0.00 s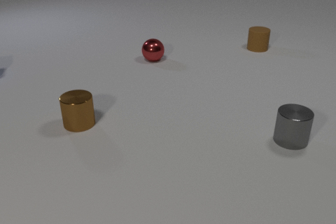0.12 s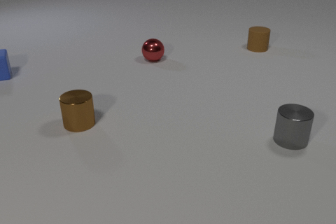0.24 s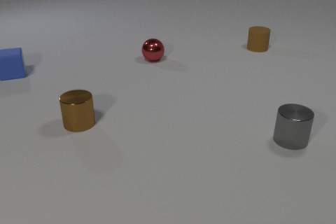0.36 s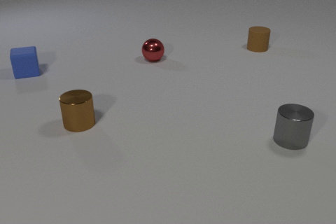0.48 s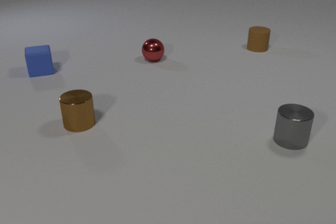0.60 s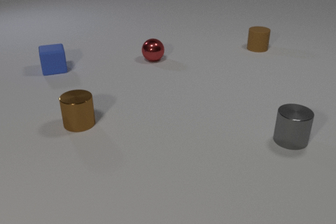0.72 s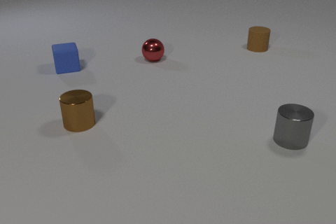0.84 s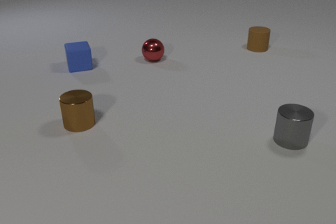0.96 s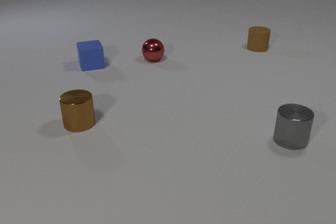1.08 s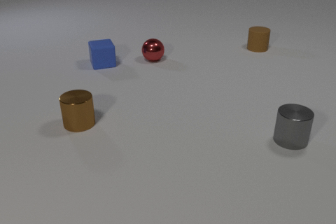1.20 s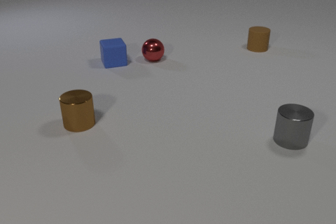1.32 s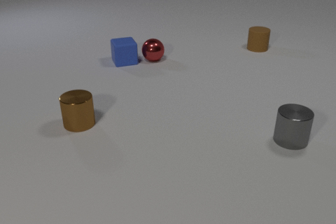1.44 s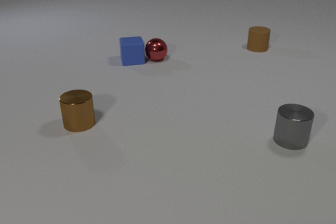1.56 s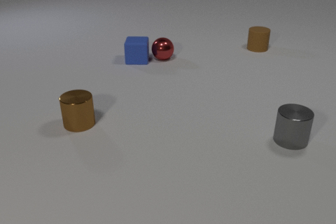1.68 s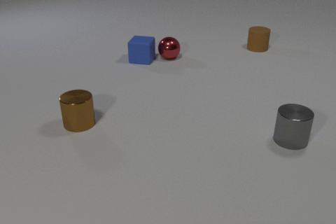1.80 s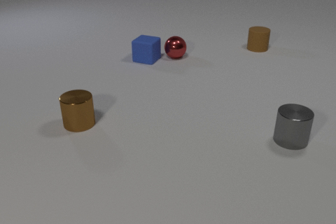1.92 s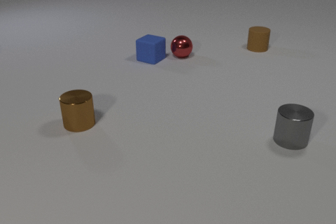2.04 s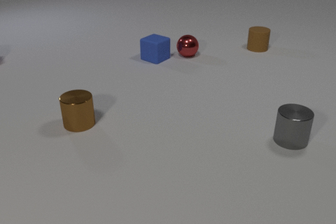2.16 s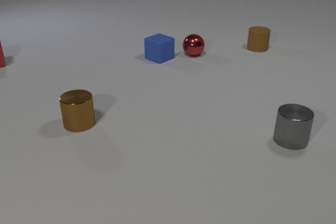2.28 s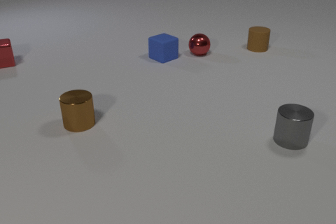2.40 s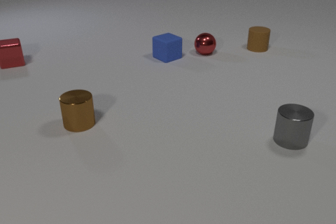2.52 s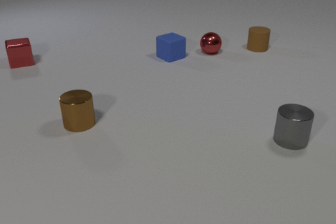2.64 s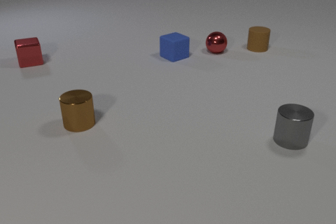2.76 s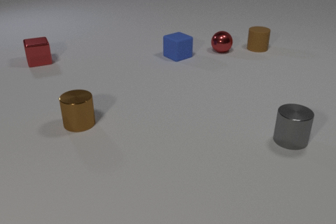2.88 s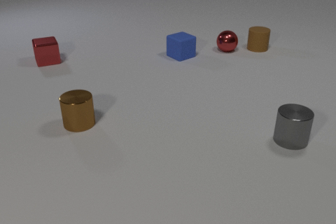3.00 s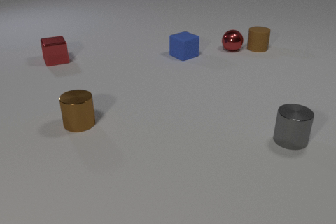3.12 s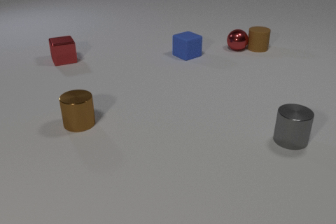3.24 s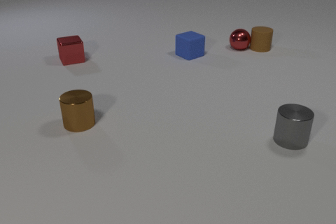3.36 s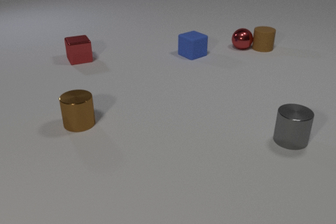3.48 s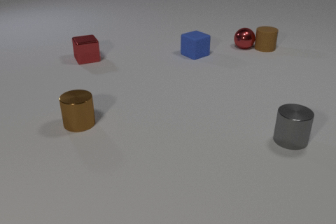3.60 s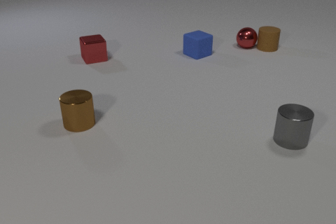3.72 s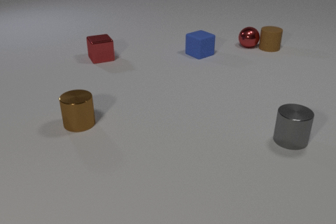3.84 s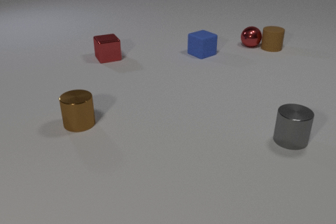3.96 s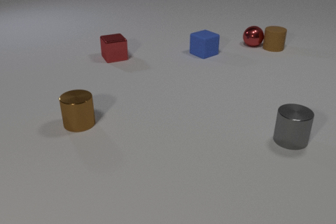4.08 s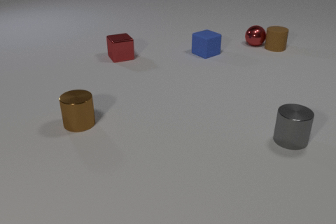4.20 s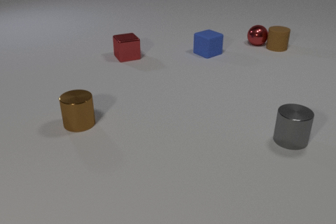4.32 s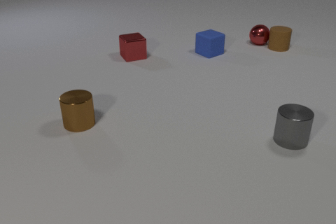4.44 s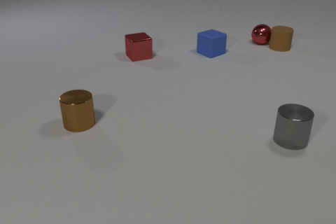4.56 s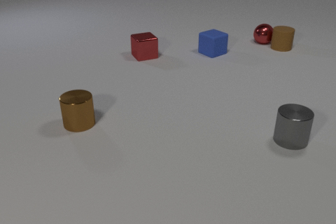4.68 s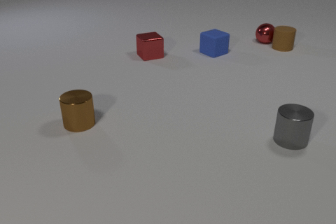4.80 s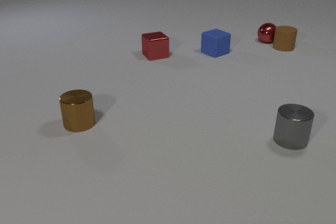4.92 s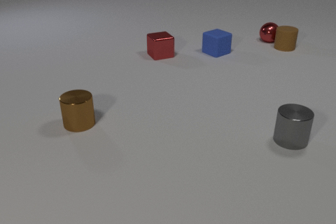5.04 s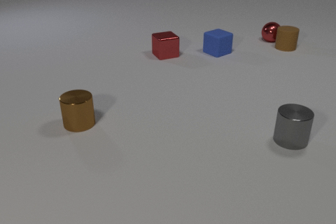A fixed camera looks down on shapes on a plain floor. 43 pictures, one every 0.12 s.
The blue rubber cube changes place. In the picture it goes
to the right.
The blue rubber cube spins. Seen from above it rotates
clockwise.
0.00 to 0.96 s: The blue rubber cube comes in at the left edge, slides to the right.
0.96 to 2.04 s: The blue rubber cube slides to the right, spins so that its near face slides to the left, clockwise seen from above. The red metal sphere rolls to the right. The blue rubber cube and the red metal sphere collide.
2.04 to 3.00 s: The blue rubber cube slides to the right. The red metal sphere rolls to the right and away from the camera. The red metal cube comes in at the left edge, slides to the right.
3.00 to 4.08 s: The blue rubber cube slides to the right. The red metal sphere rolls to the right and away from the camera. The red metal cube slides to the right. The brown rubber cylinder slides to the right. The red metal sphere and the brown rubber cylinder collide.
4.08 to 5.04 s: The blue rubber cube slides to the right. The red metal sphere rolls away from the camera and to the right. The red metal cube slides to the right. The brown rubber cylinder slides to the right.
Are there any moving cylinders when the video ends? yes.
How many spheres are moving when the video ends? 1.
What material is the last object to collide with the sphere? rubber.
